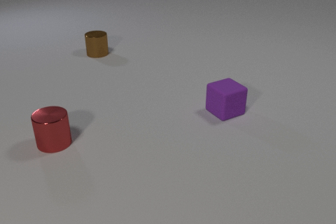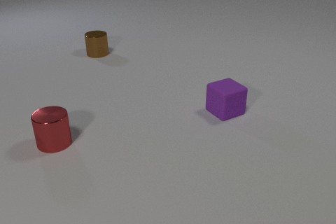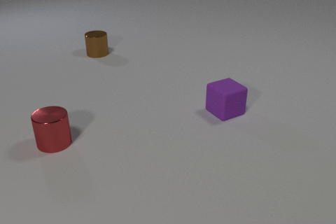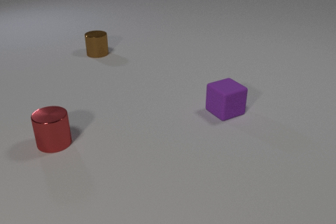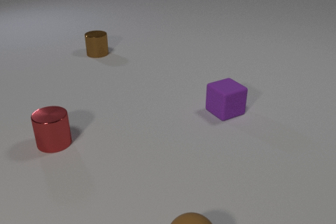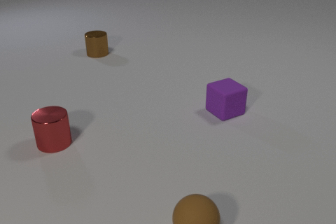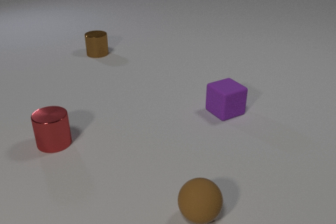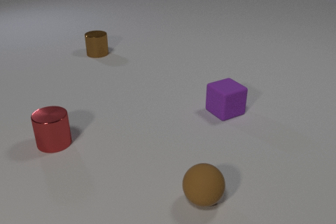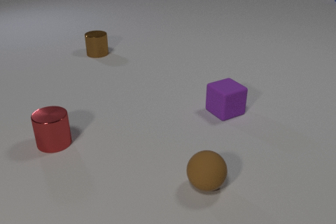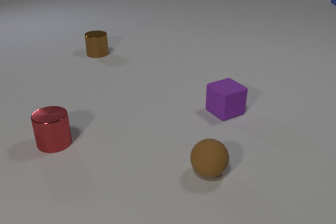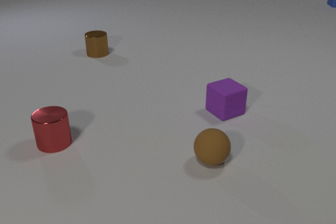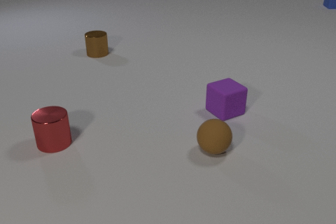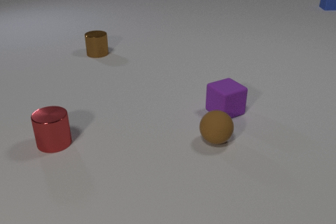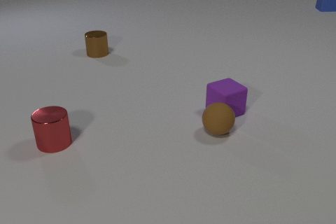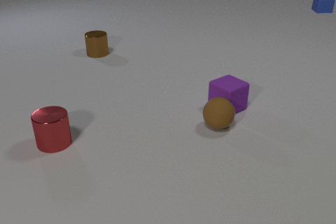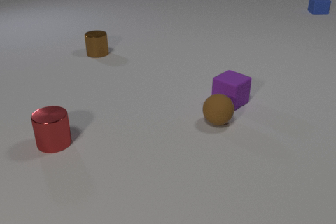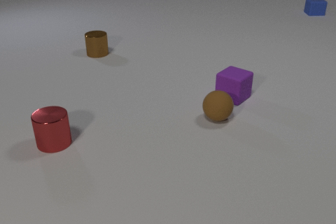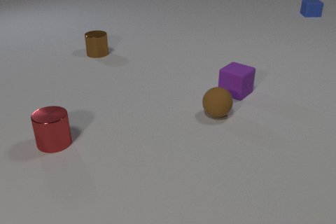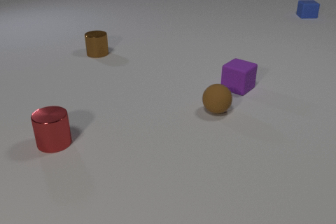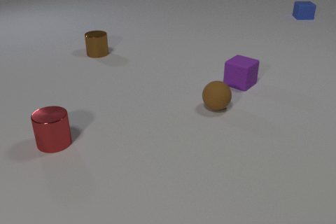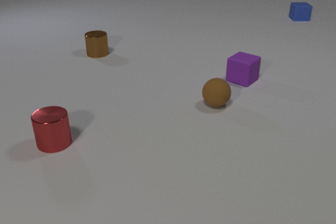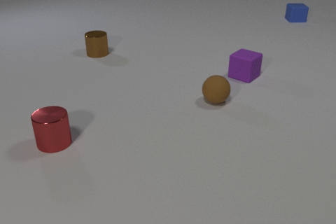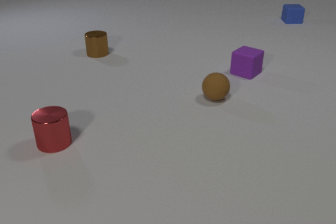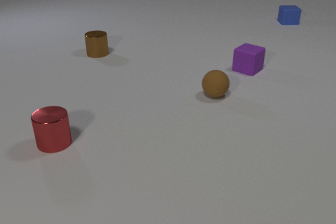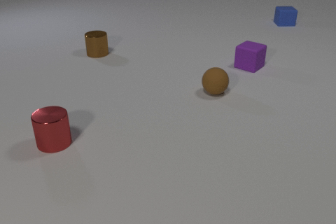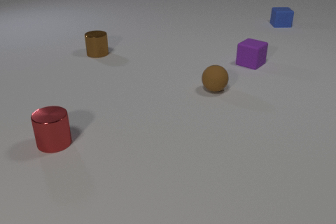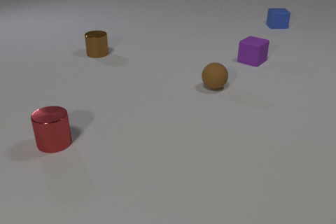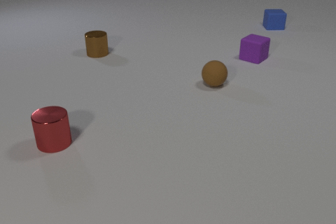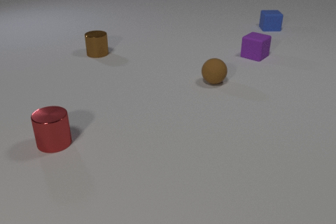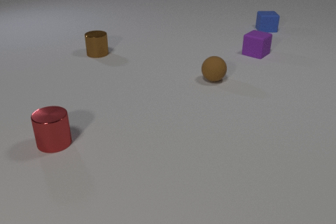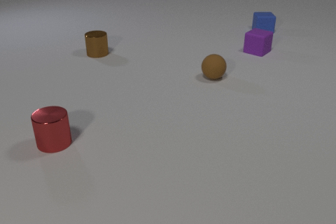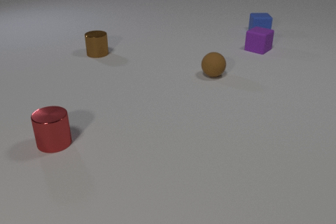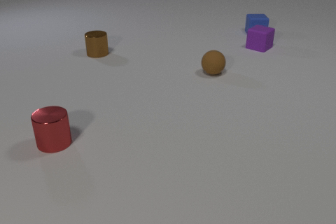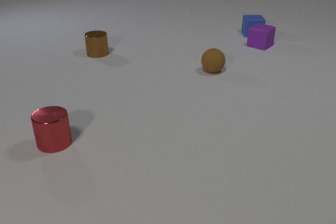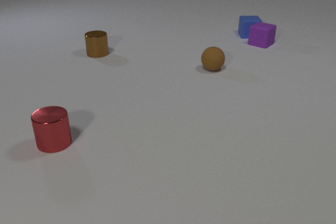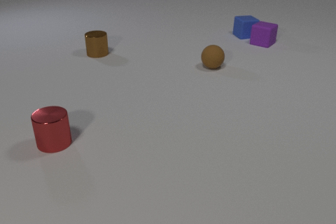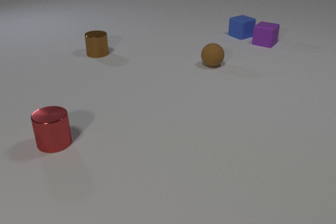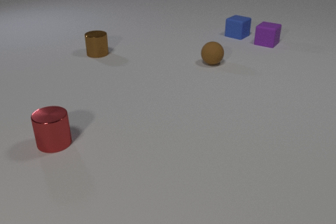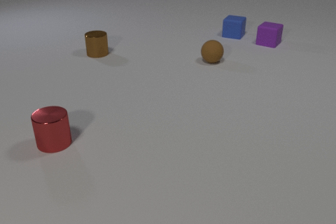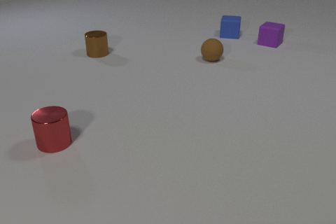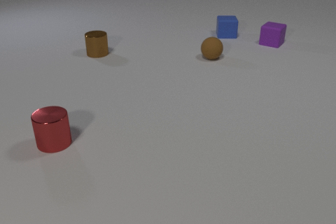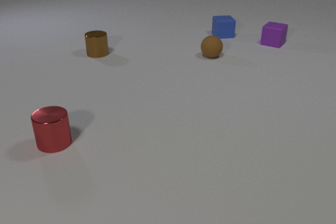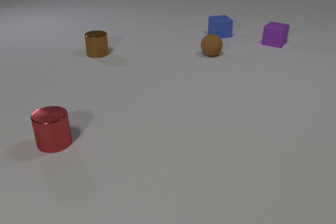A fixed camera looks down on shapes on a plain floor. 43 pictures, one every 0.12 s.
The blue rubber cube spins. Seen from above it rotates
counterclockwise.
The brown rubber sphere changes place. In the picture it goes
away from the camera.
0.00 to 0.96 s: The brown rubber sphere comes in at the bottom edge, rolls away from the camera. The blue rubber cube comes in at the right edge.
0.96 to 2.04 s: The brown rubber sphere rolls away from the camera. The purple rubber cube slides away from the camera. The blue rubber cube slides toward the camera and to the left. The brown rubber sphere and the purple rubber cube collide.
2.04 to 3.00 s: The brown rubber sphere rolls away from the camera. The purple rubber cube slides away from the camera. The blue rubber cube slides toward the camera and to the left.
3.00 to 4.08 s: The brown rubber sphere rolls away from the camera. The purple rubber cube slides away from the camera. The blue rubber cube slides toward the camera and to the left.
4.08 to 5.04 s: The brown rubber sphere rolls away from the camera. The purple rubber cube slides to the right. The blue rubber cube slides to the left, spins counterclockwise seen from above by about 105 degrees, its near face sliding to the right. The purple rubber cube and the blue rubber cube collide.
Are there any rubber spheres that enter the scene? yes.
How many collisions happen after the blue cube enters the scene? 2.
What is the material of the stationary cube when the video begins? rubber.
